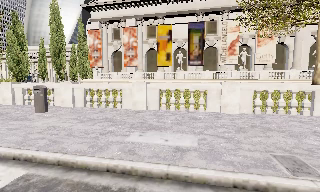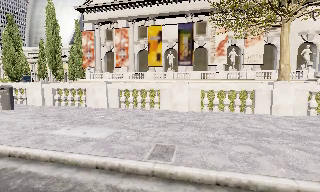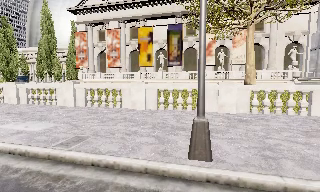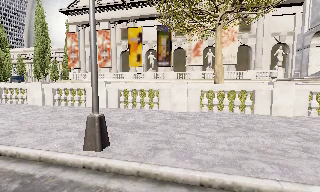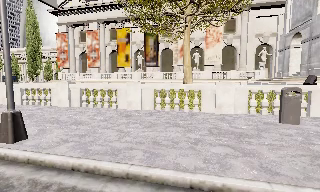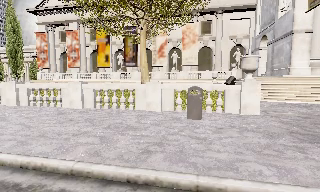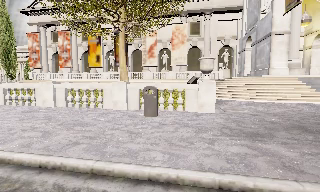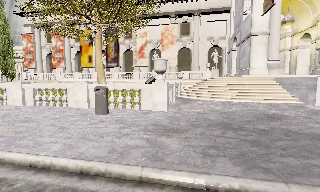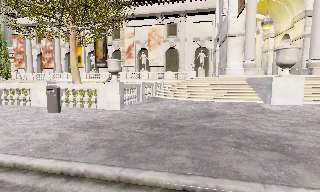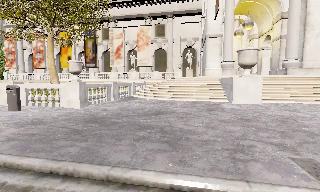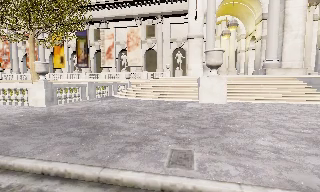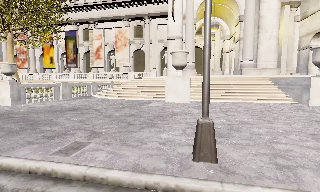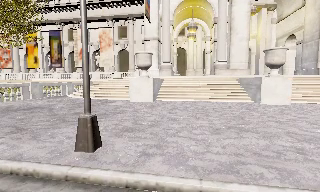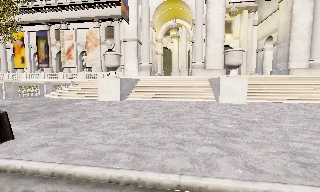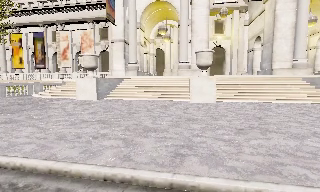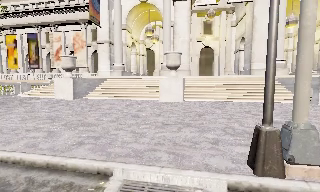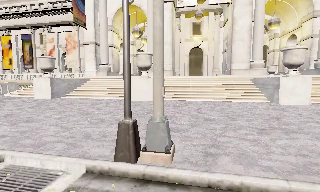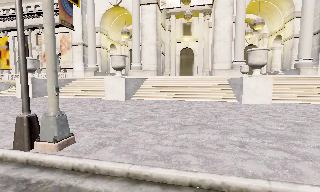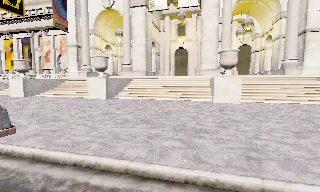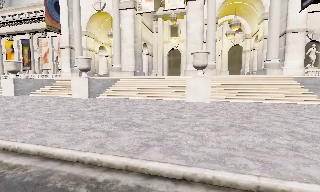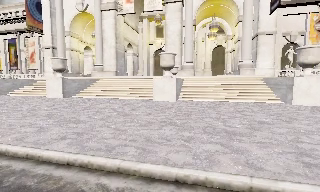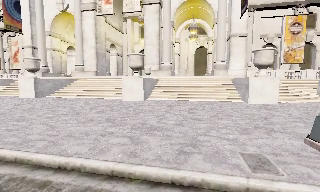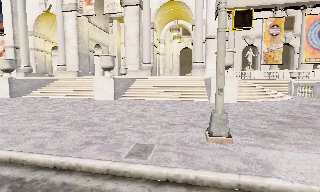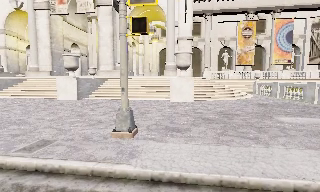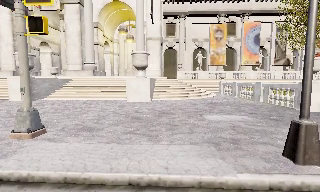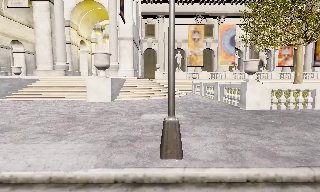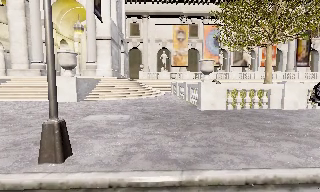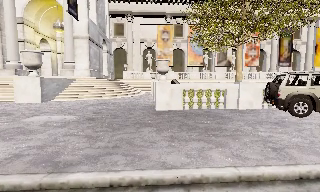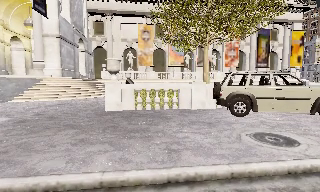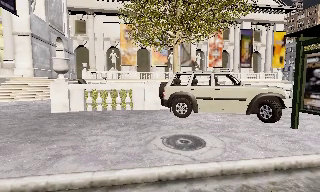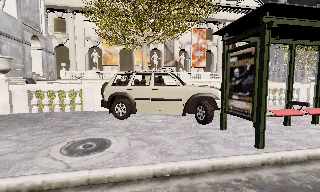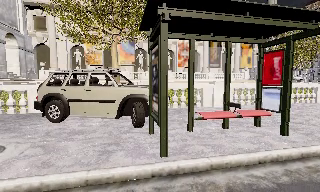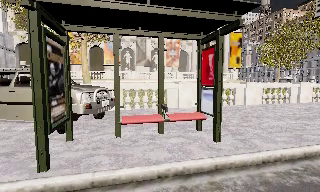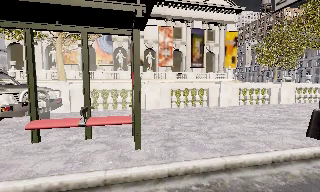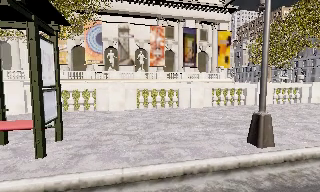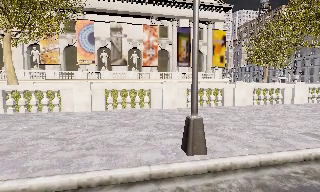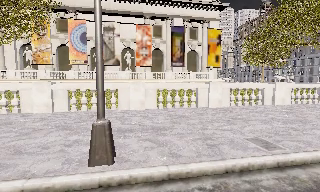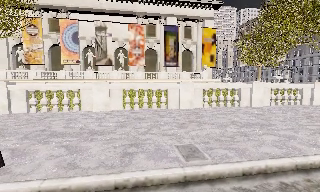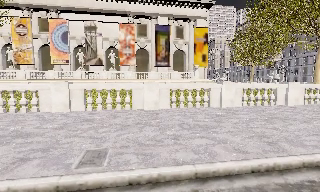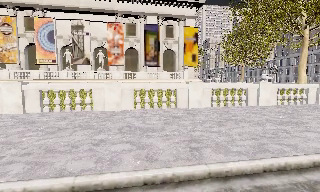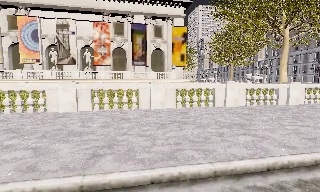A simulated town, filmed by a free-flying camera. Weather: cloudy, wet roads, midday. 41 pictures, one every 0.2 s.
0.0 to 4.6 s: The camera travels to its right, about 50 m, so close, fixed things drift to the left.
4.6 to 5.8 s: The camera pans to its right, which is clockwise from overhead, by about 15 degrees. It travels to its right, about 12 m, so close, fixed things drift to the left.
5.8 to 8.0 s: The camera travels to its right, about 20 m, so close, fixed things drift to the left.
The film runs backward here.
